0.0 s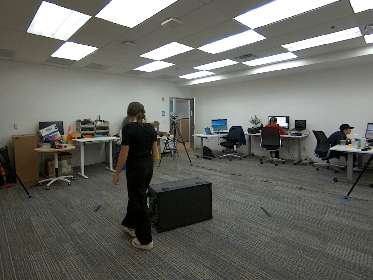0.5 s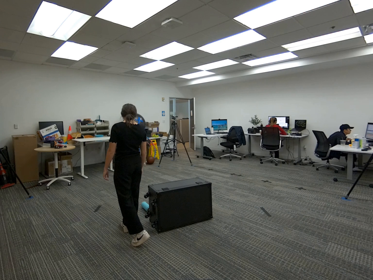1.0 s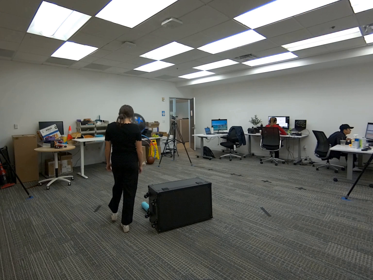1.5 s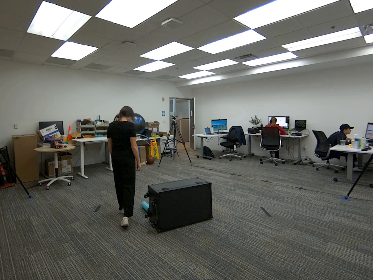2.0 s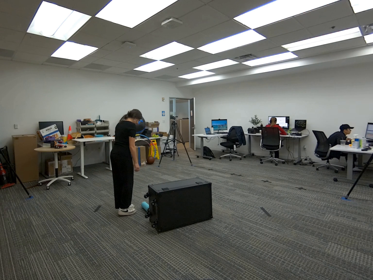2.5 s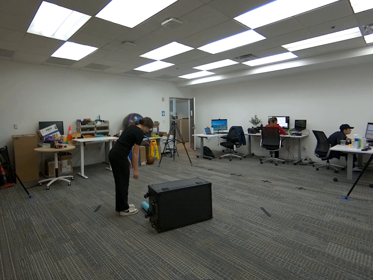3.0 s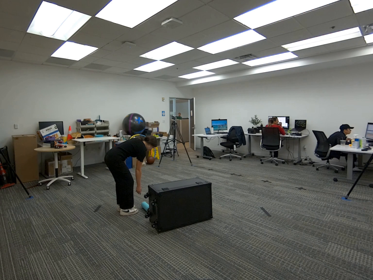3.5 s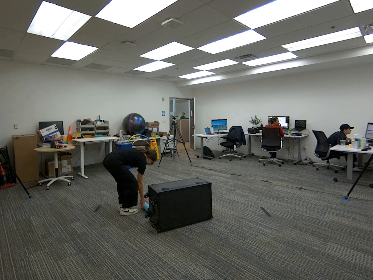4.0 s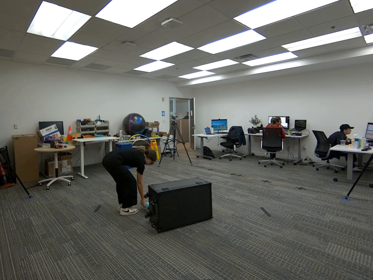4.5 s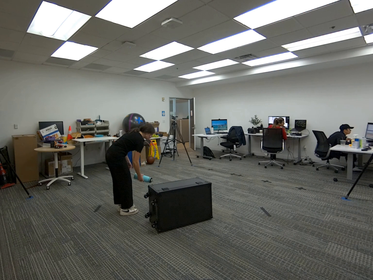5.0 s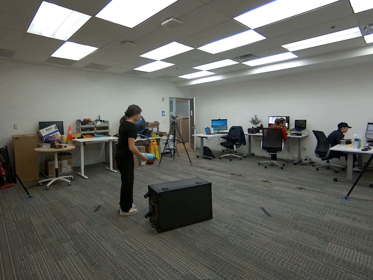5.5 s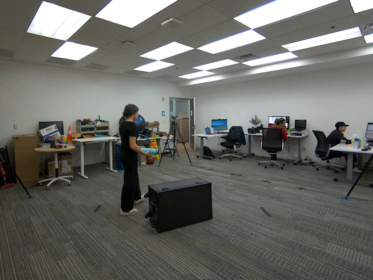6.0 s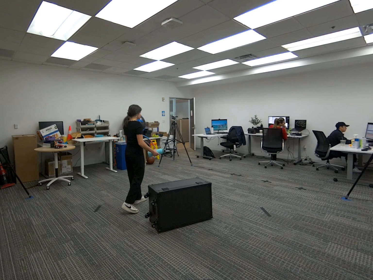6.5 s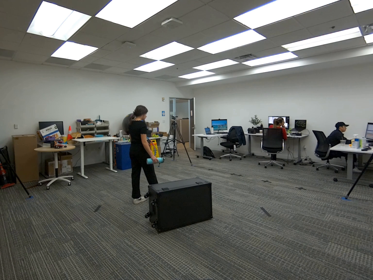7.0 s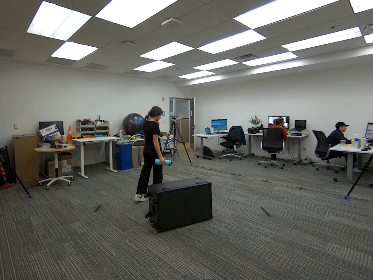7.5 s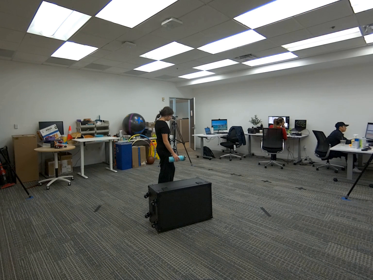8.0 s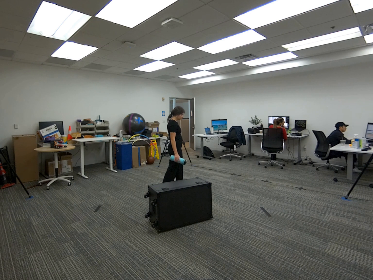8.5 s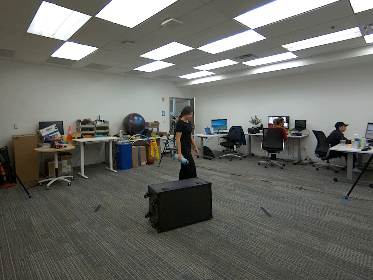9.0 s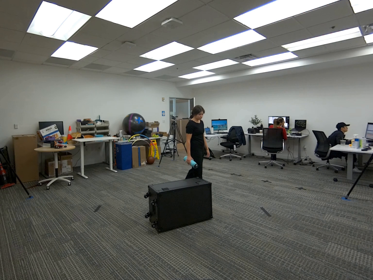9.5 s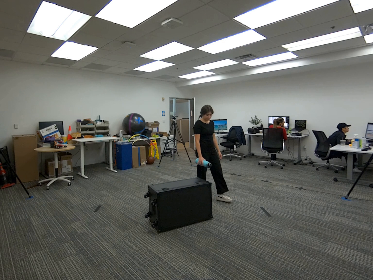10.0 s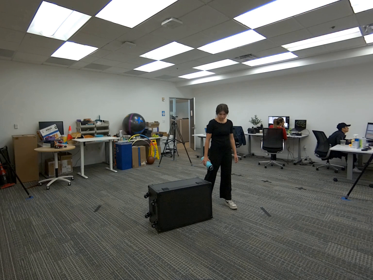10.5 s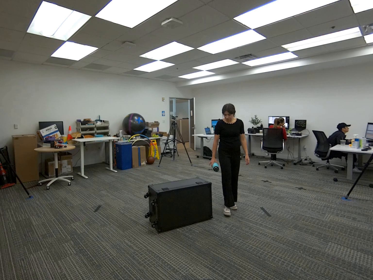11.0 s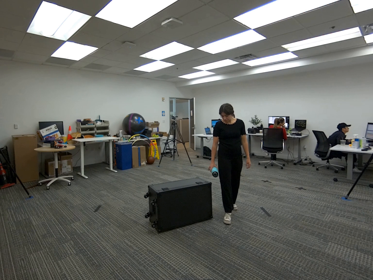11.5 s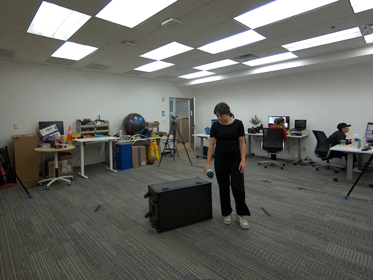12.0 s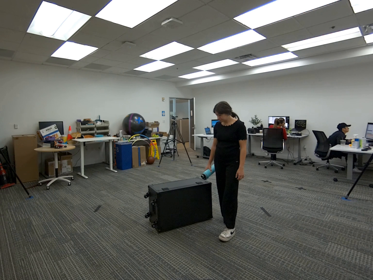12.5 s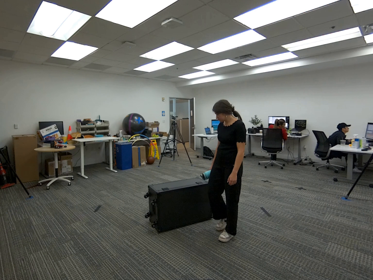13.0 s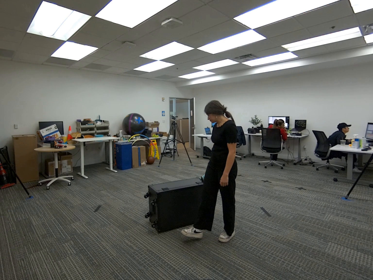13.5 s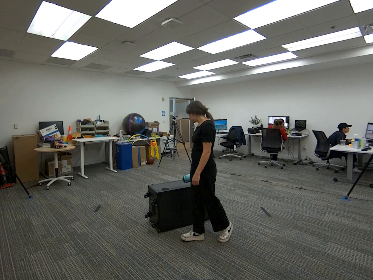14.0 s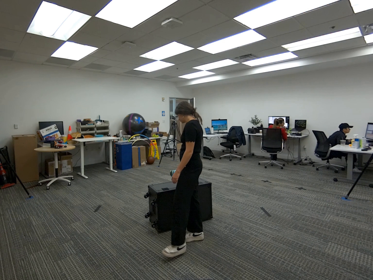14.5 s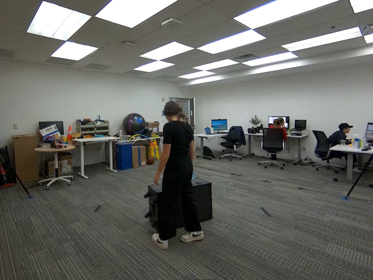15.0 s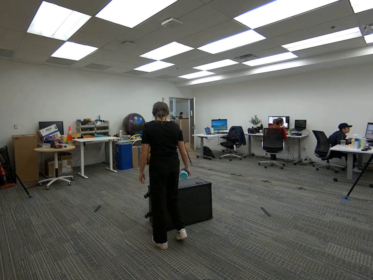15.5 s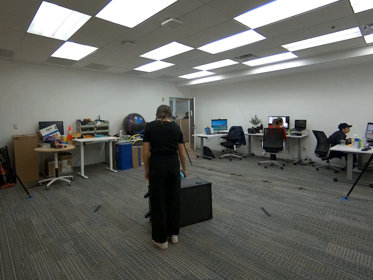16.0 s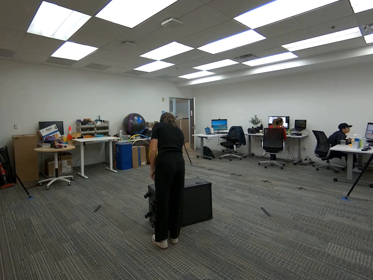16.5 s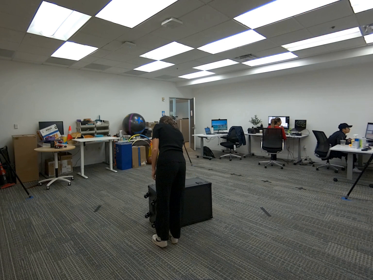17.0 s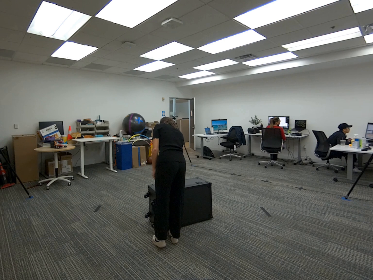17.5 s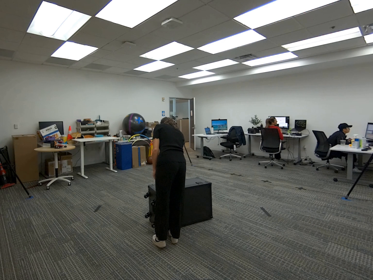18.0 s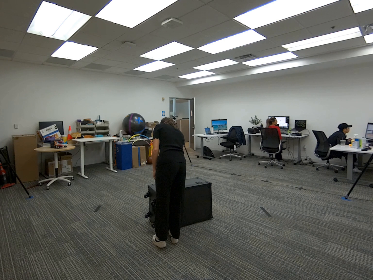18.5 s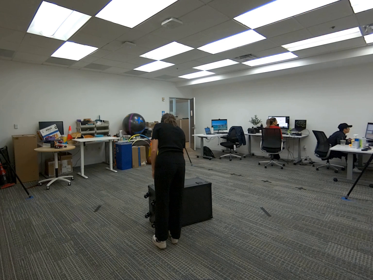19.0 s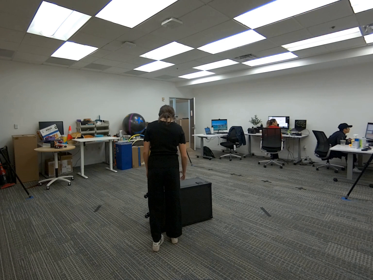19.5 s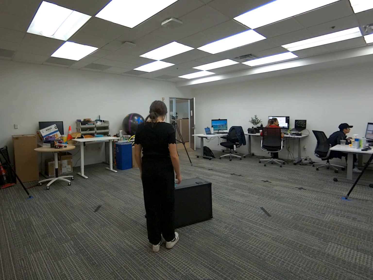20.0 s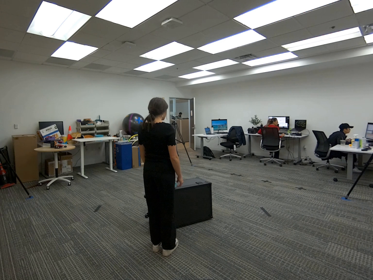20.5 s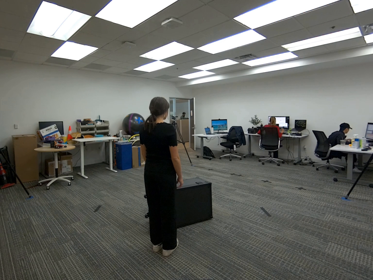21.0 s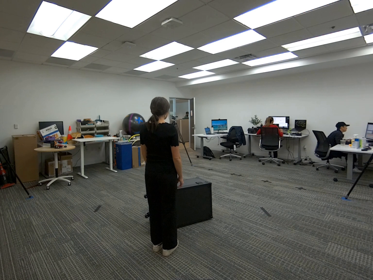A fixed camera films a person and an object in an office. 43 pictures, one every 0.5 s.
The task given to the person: Walk to the cyan water bottle on the ground. Pick up the bottle with your right hand, and place it on the G1 box.
